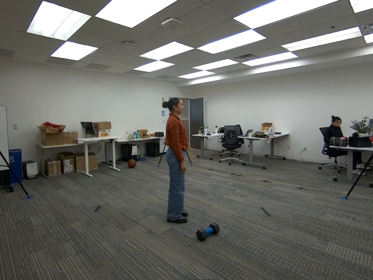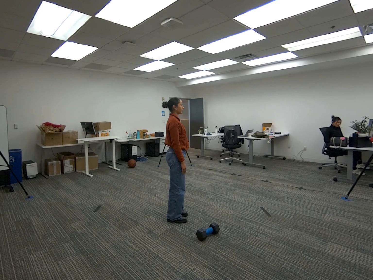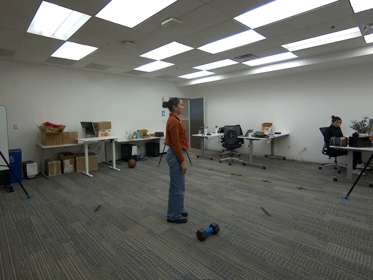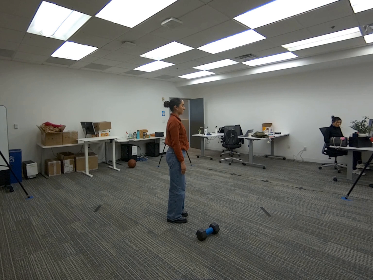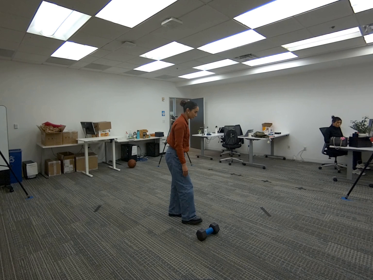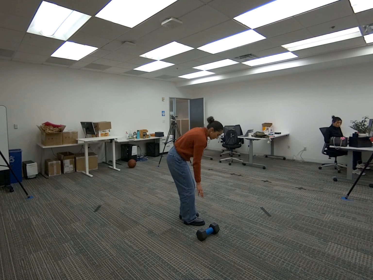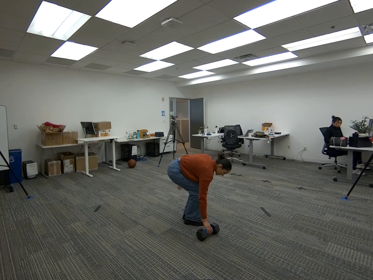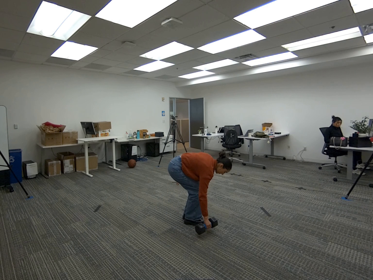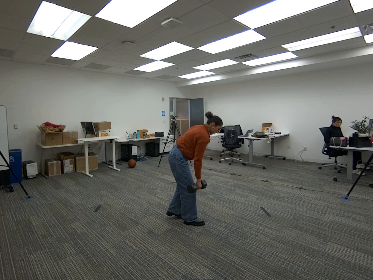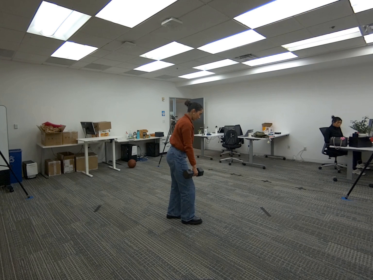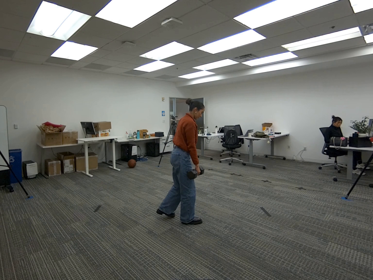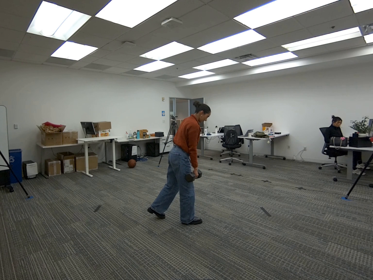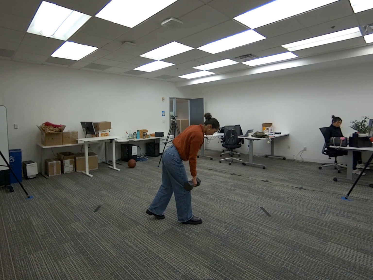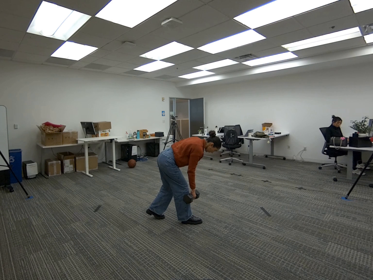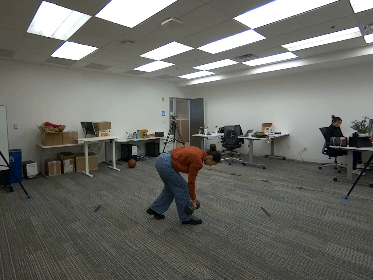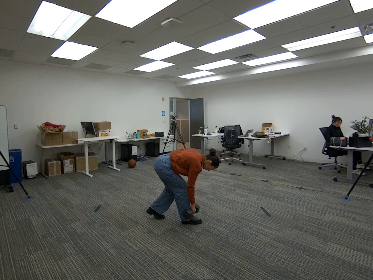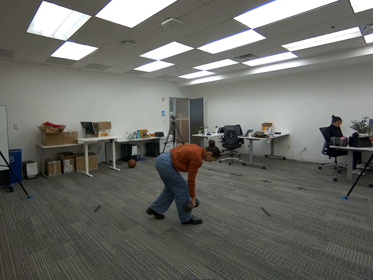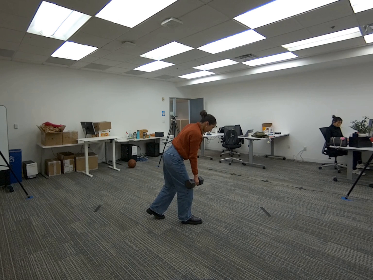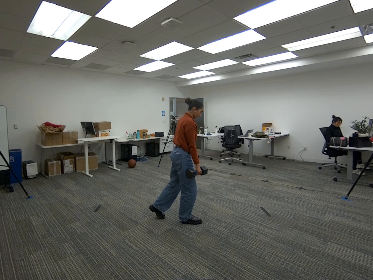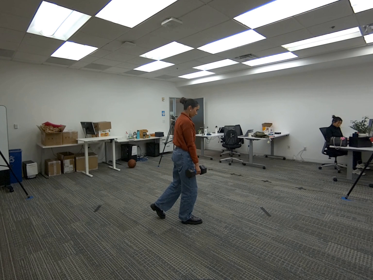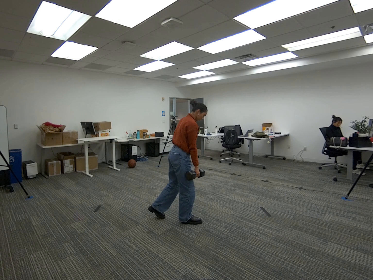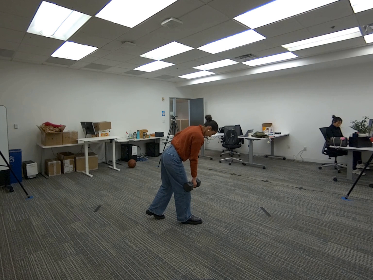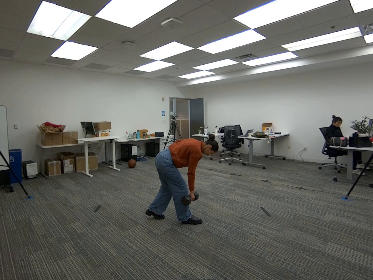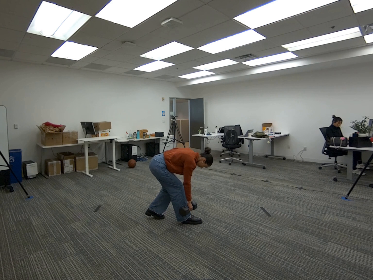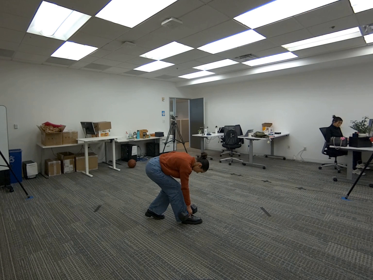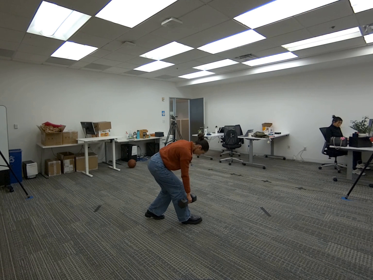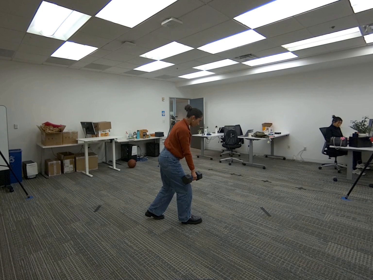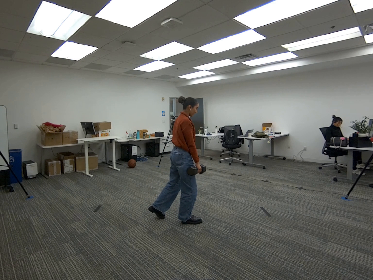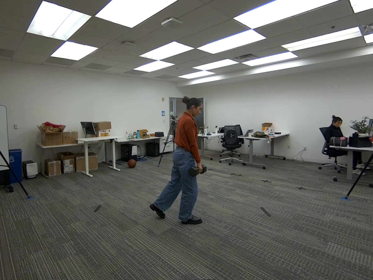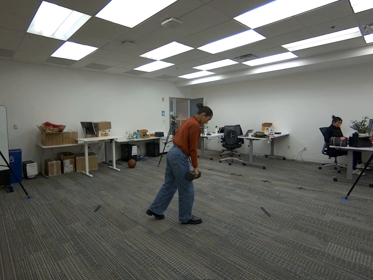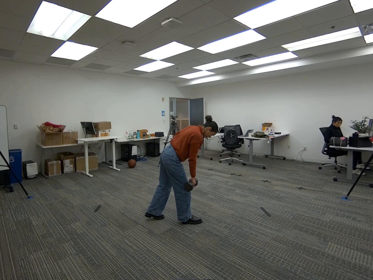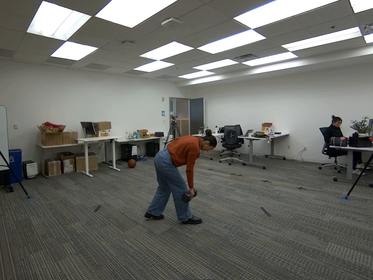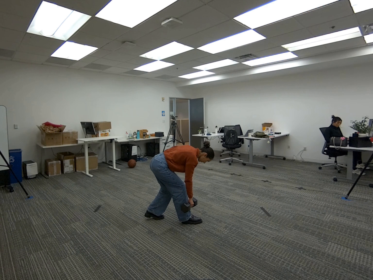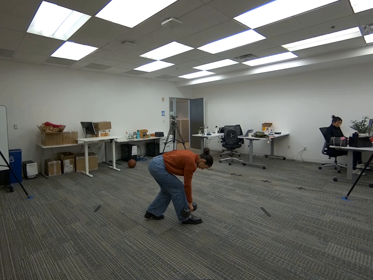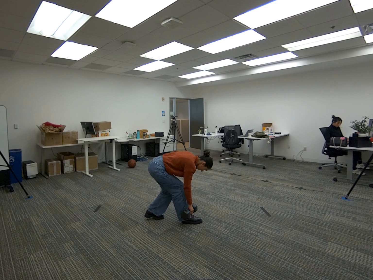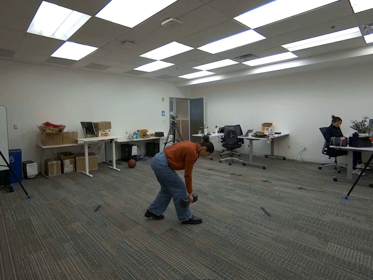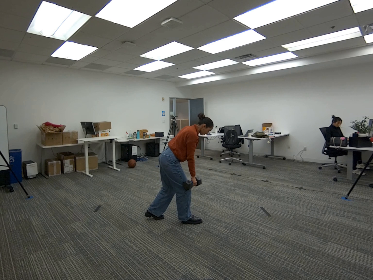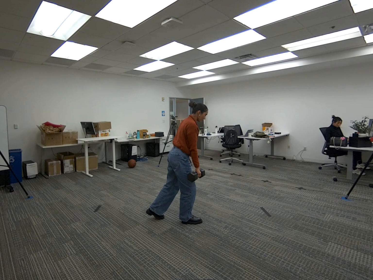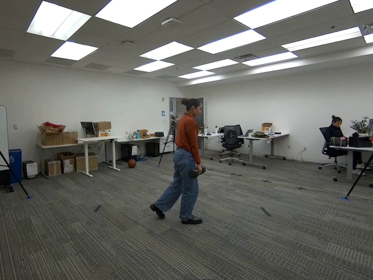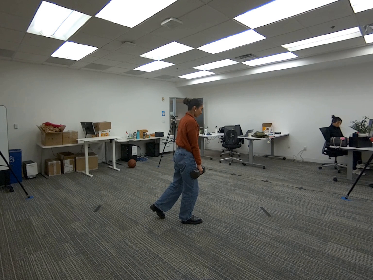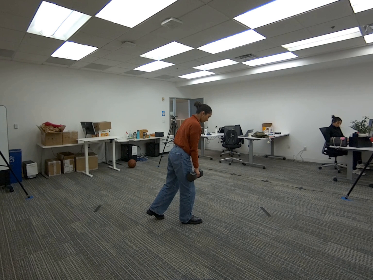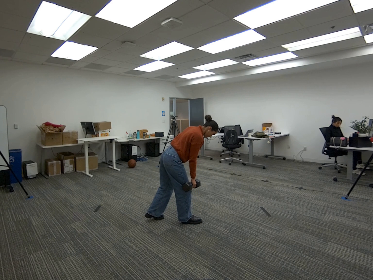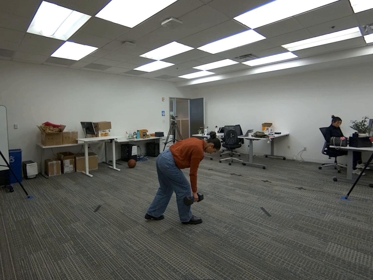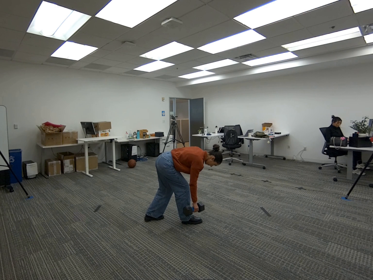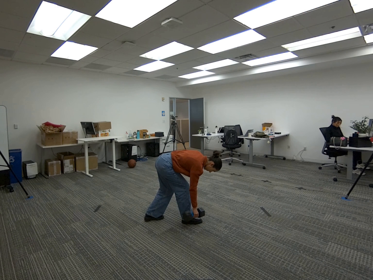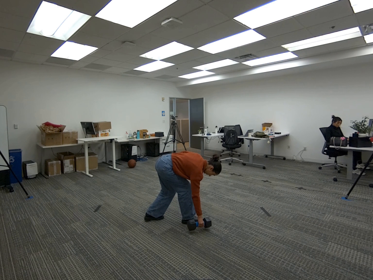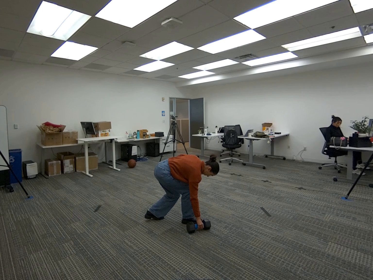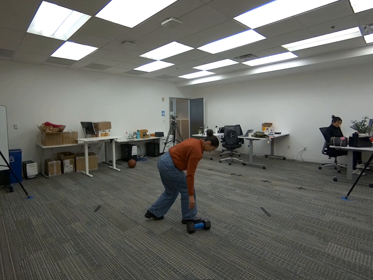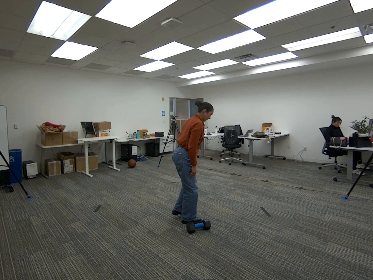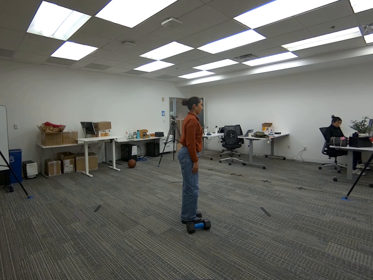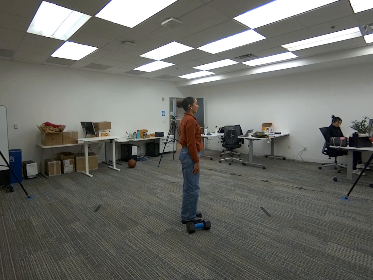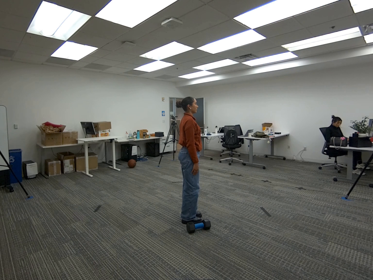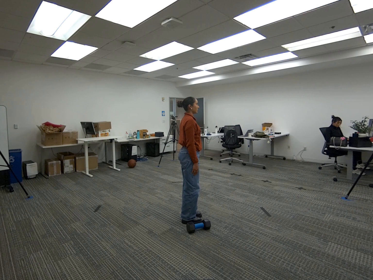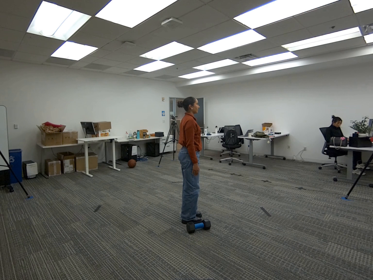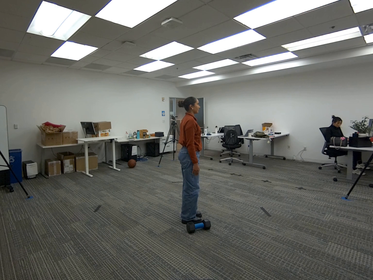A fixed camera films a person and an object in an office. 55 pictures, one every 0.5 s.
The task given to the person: Walk to the dumbbell, pick up and hold the dumbbell and lift it while keeping your back straight and stable. Lower it slowly, keeping your back straight and hips pushed back. Repeat until finished, then carefully place the dumbbell on the ground.
